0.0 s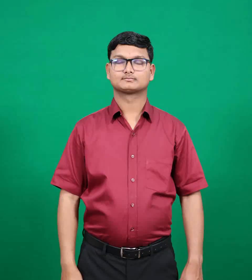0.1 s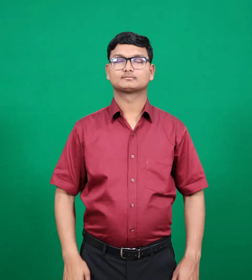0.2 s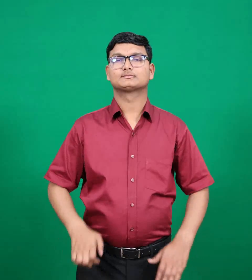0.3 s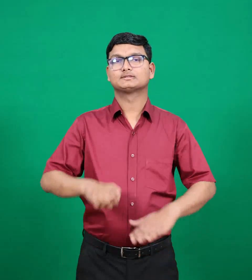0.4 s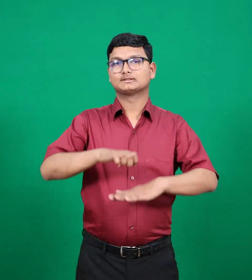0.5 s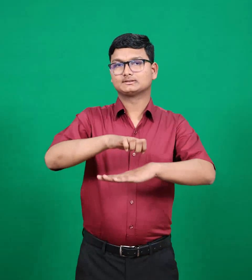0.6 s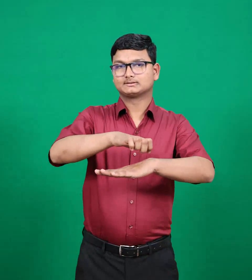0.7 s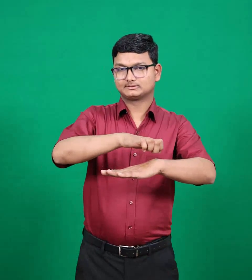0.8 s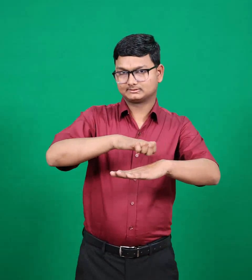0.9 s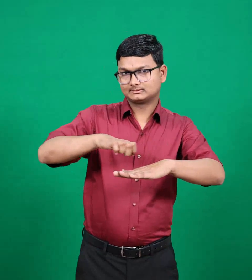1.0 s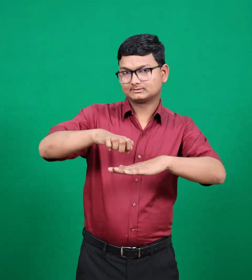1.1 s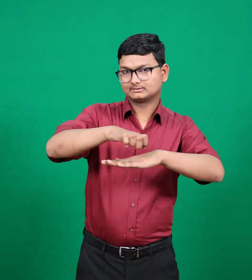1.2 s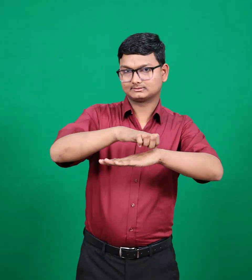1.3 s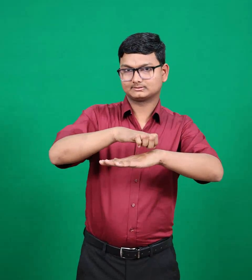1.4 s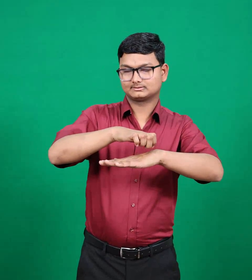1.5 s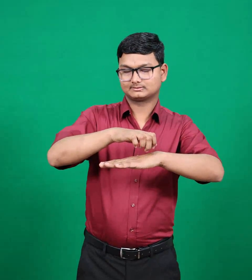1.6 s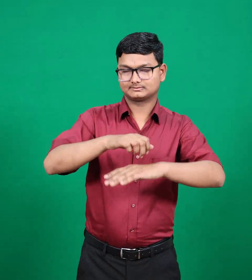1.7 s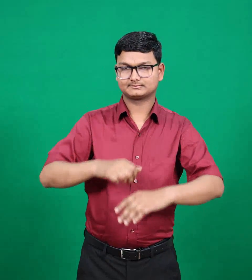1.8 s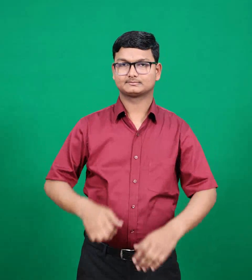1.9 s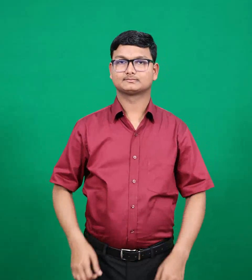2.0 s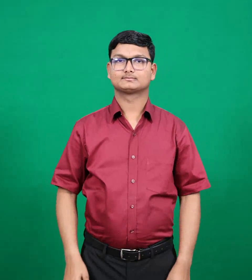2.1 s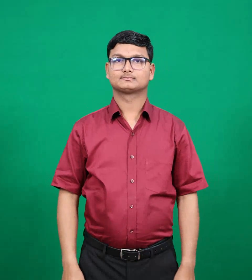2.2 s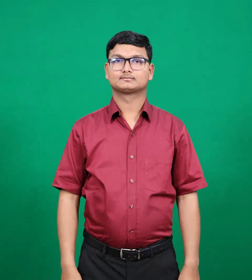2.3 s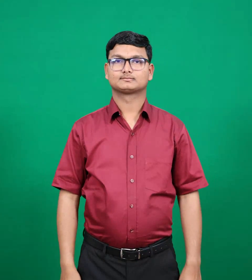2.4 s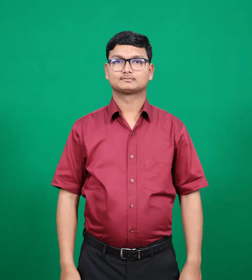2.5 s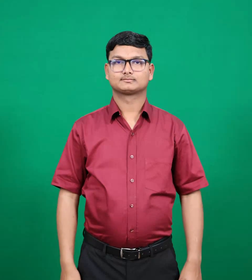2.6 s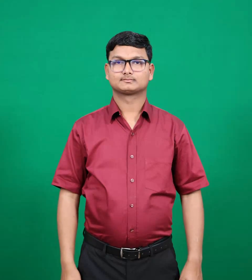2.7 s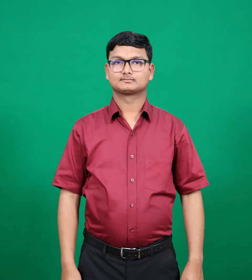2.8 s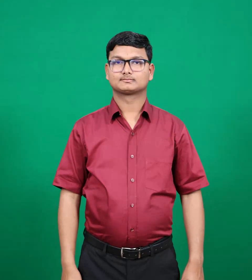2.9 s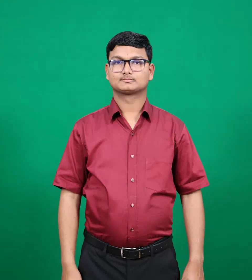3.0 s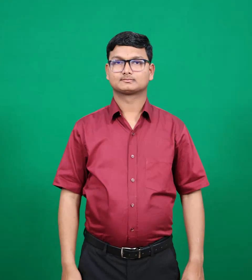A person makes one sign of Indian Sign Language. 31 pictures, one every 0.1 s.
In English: elim
